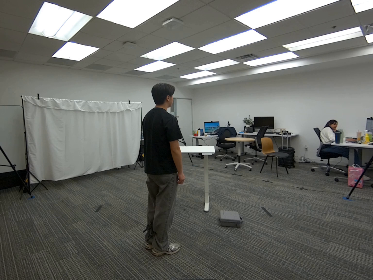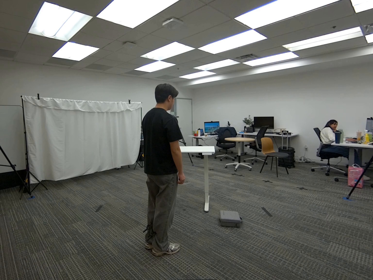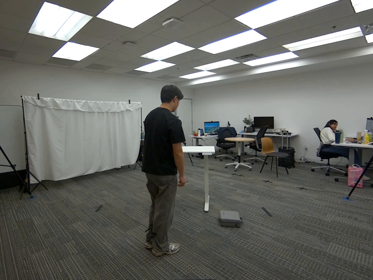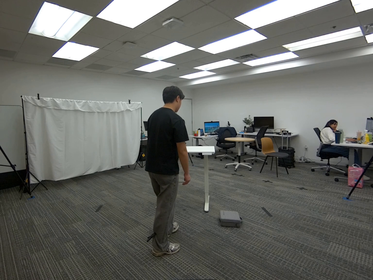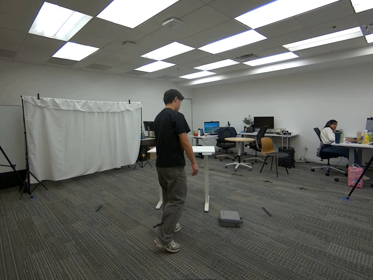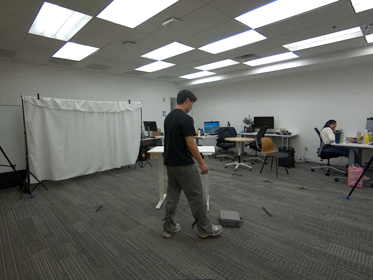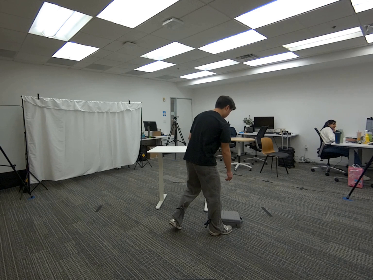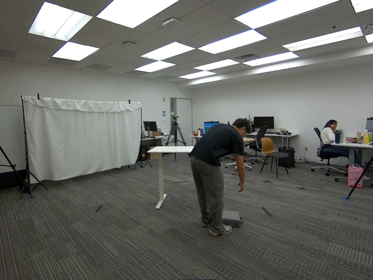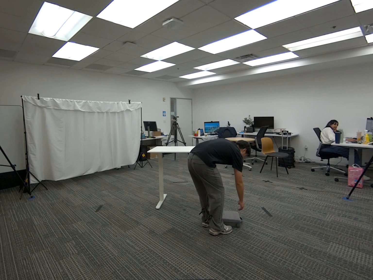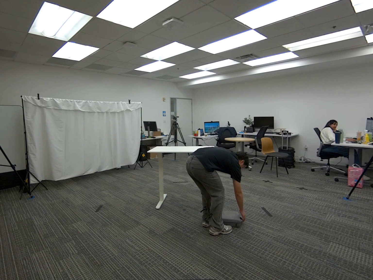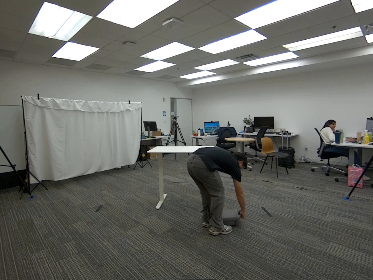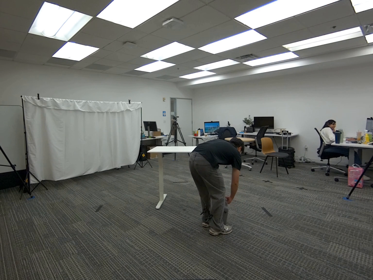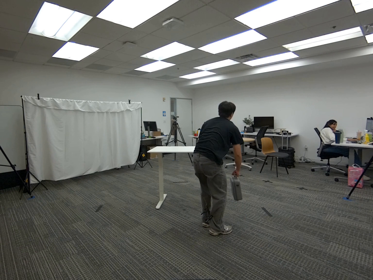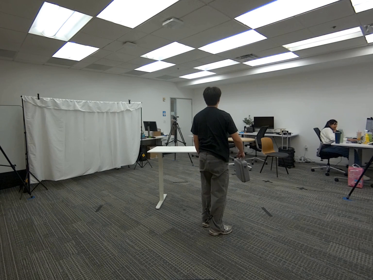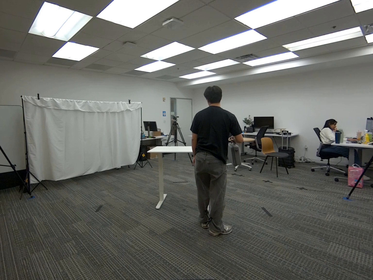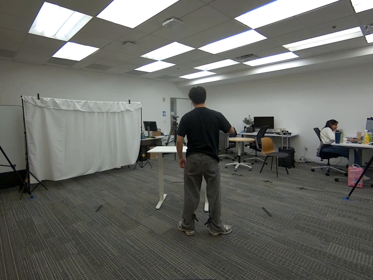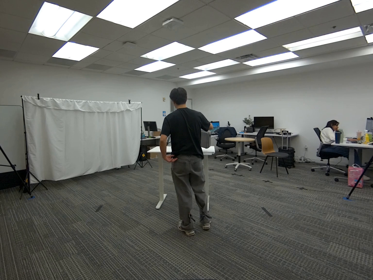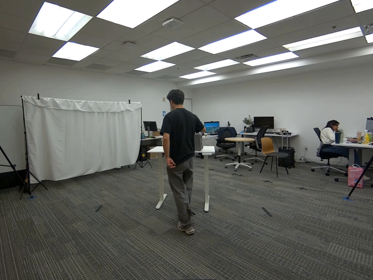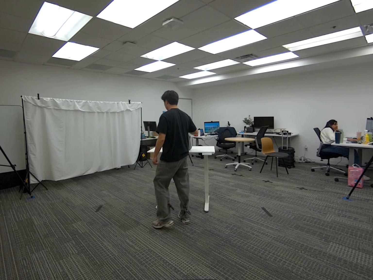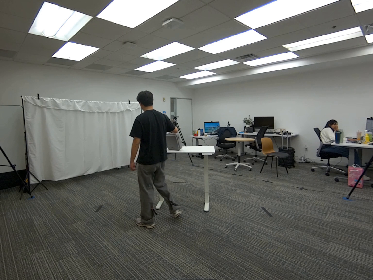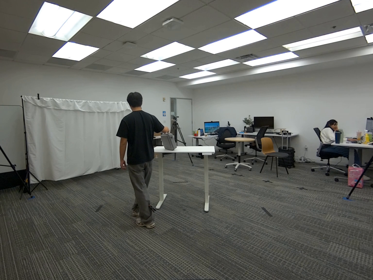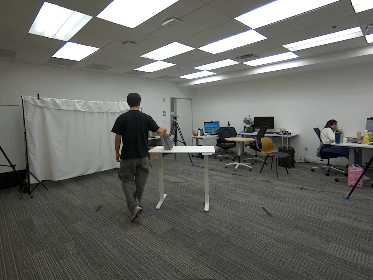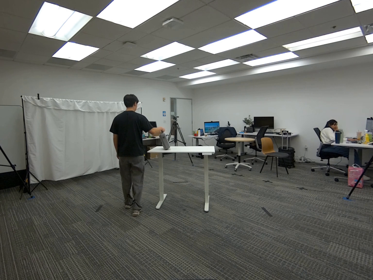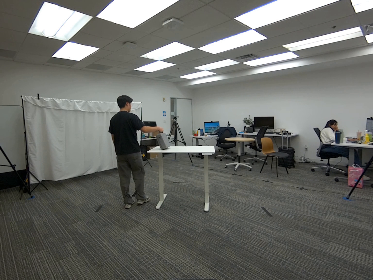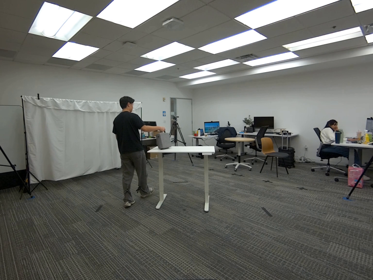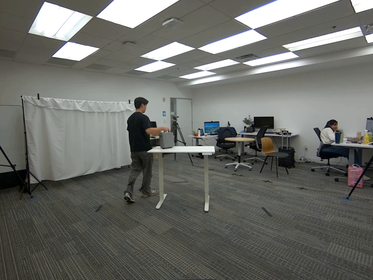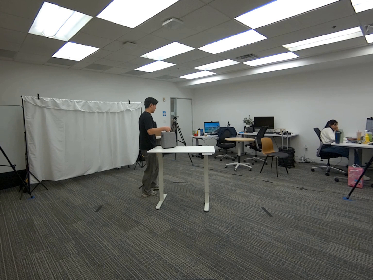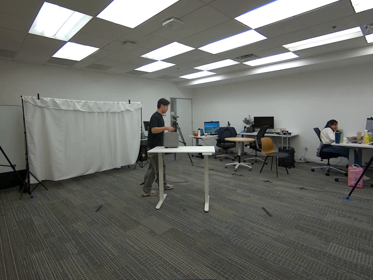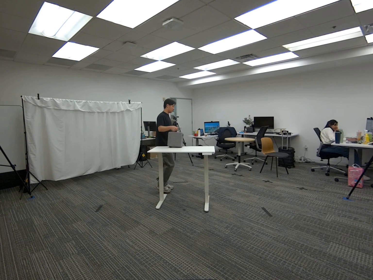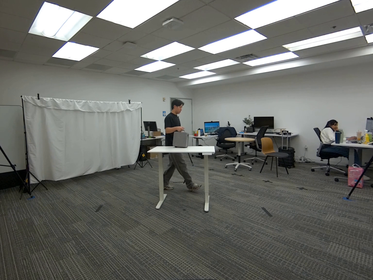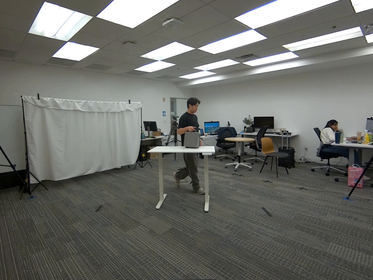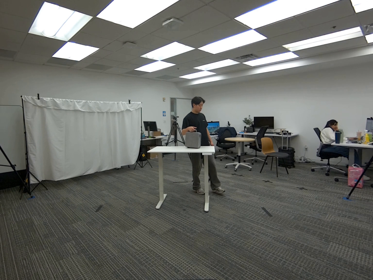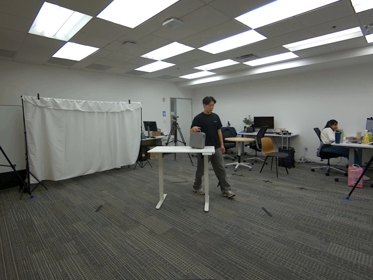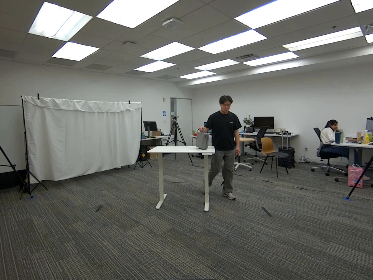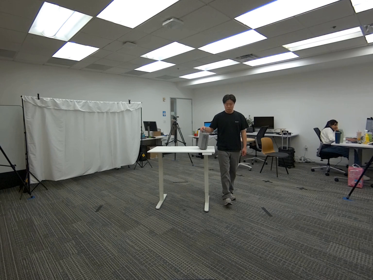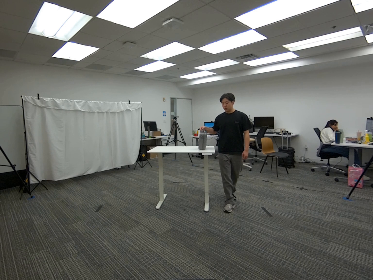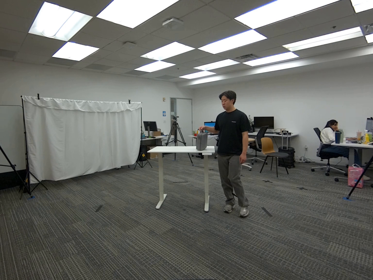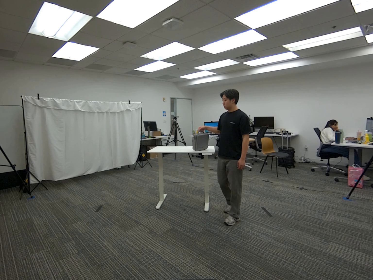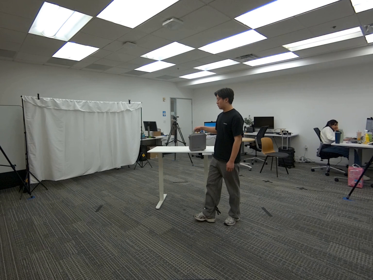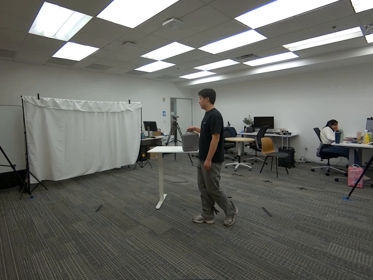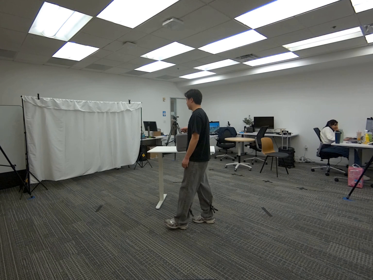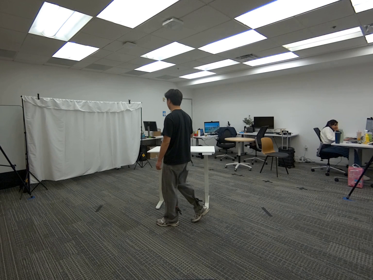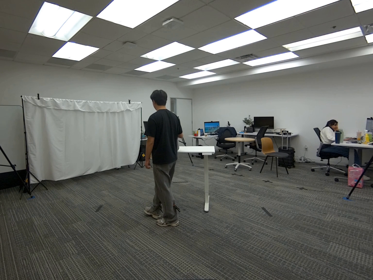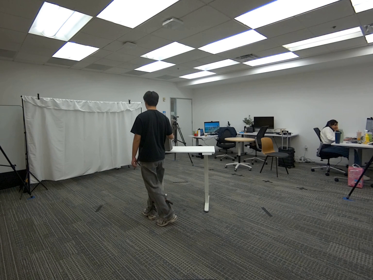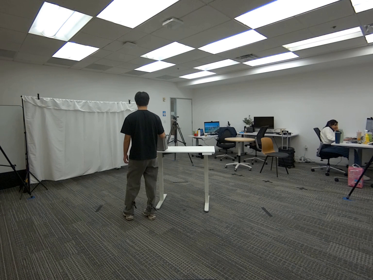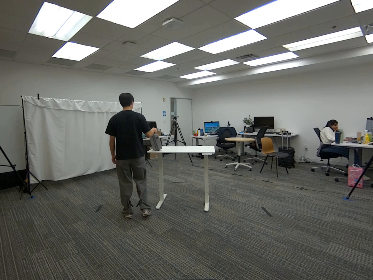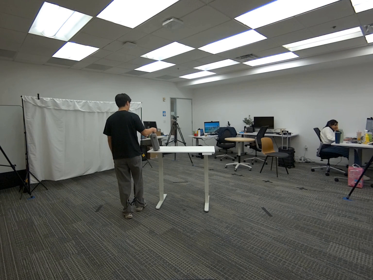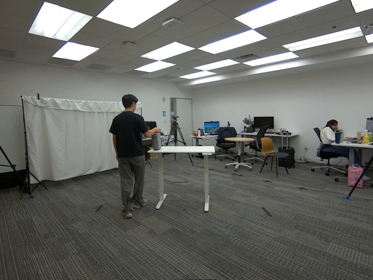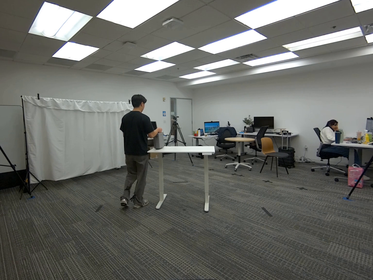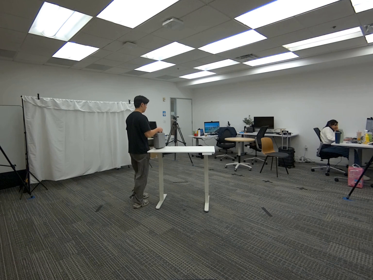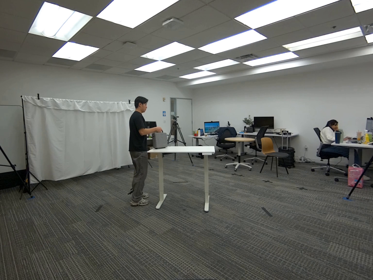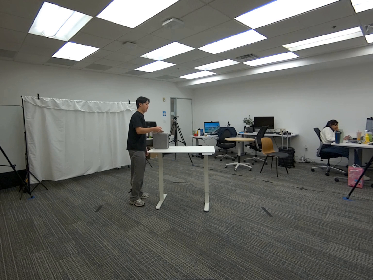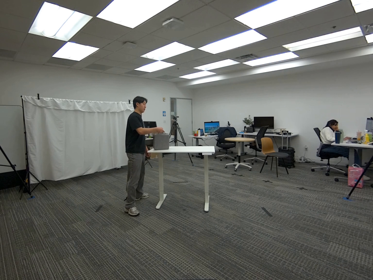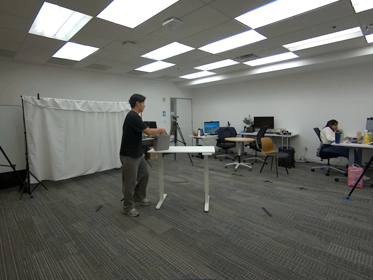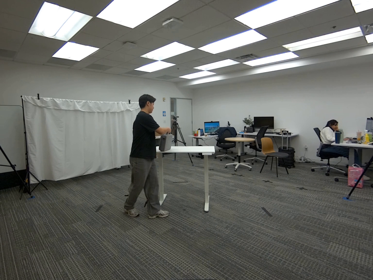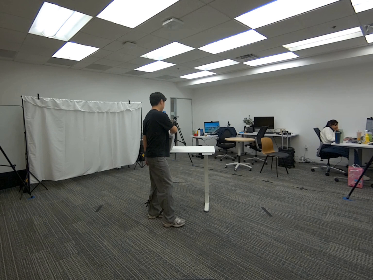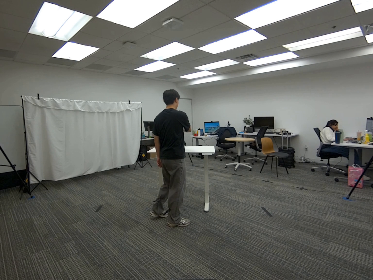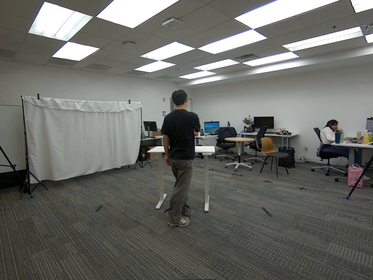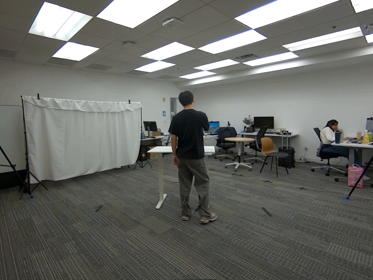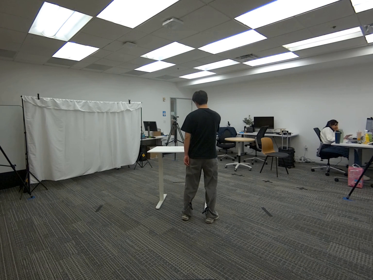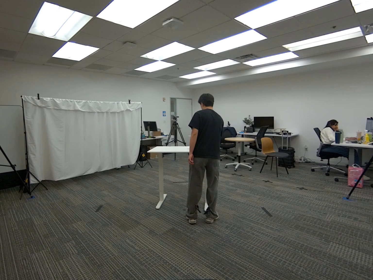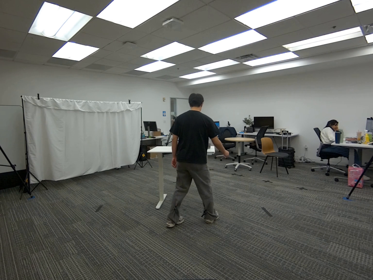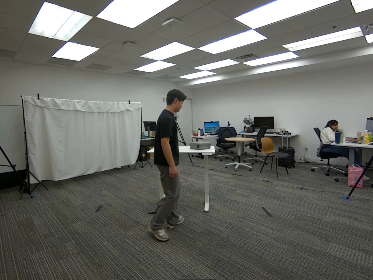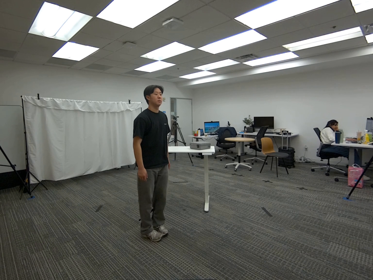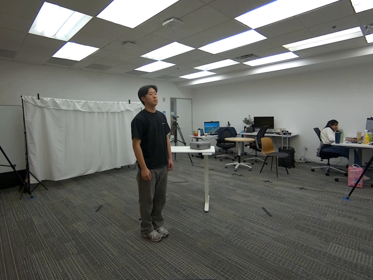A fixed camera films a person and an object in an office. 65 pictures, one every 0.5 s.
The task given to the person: Walk to the gray case on the floor. Using your right hand, grasp the handle and lift the case onto the white desk. Without releasing the handle, continue sliding the case across the surface of the desk while walking around the desk, maintaining continuous contact with the case until the end of the sequence.
